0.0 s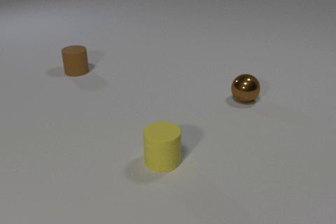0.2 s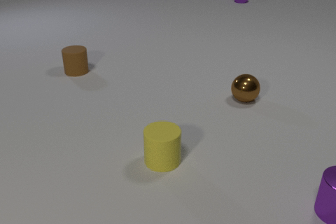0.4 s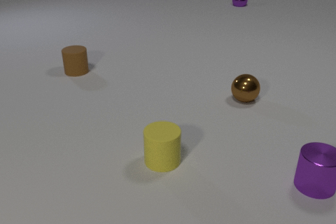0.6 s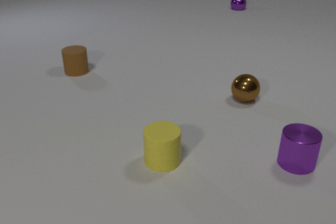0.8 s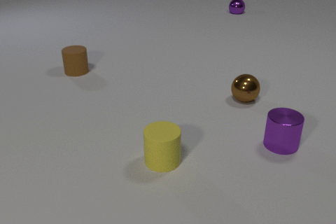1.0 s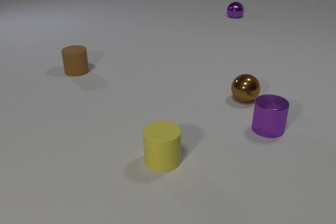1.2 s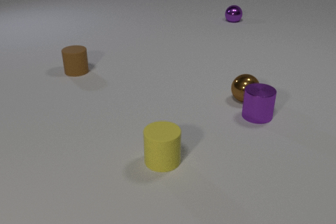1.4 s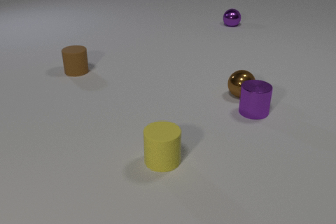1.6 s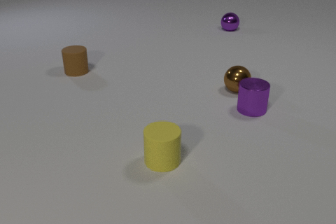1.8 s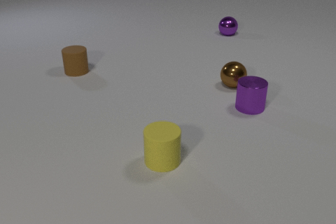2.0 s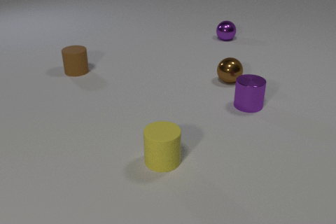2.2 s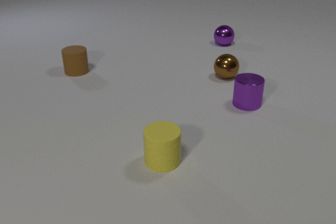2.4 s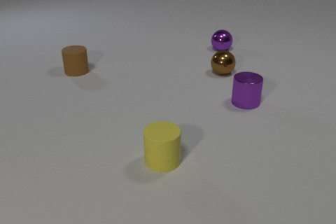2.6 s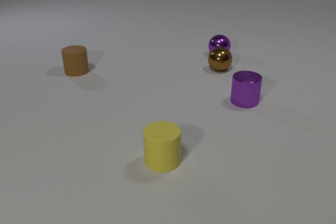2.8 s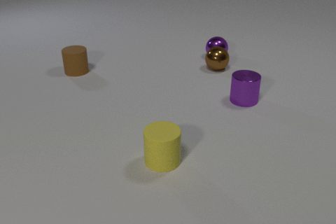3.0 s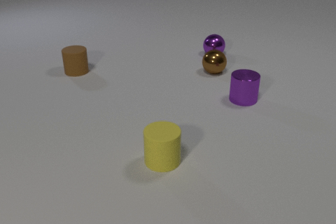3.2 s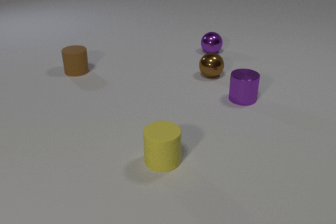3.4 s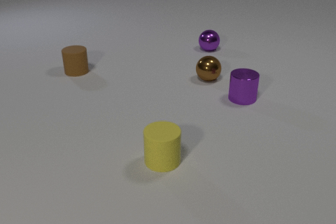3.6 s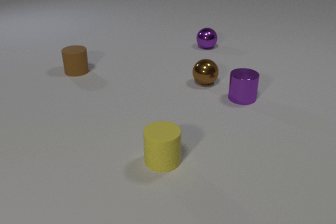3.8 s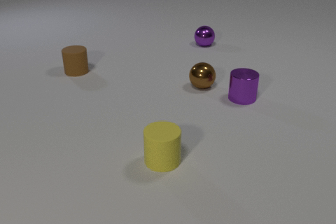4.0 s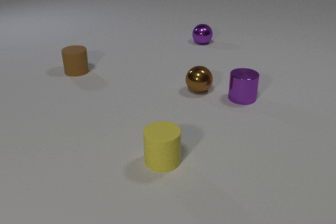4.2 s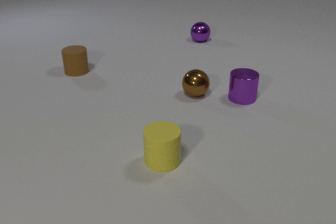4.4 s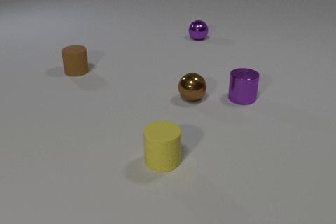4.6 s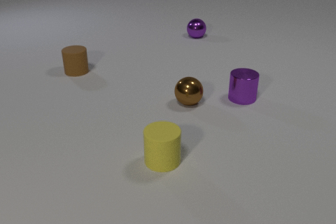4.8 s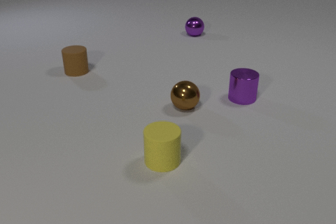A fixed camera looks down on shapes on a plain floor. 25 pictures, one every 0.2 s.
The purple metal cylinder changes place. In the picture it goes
away from the camera.
0.0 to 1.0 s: The purple metal cylinder comes in at the right edge, slides away from the camera and to the left. The purple metal sphere rolls toward the camera.
1.0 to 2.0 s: The purple metal cylinder slides away from the camera and to the left. The brown metal sphere rolls away from the camera and to the left. The purple metal sphere rolls toward the camera. The purple metal cylinder and the brown metal sphere collide.
2.0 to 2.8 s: The purple metal cylinder slides away from the camera. The brown metal sphere rolls away from the camera and to the left. The purple metal sphere rolls toward the camera. The brown metal sphere and the purple metal sphere collide.
2.8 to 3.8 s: The brown metal sphere rolls toward the camera. The purple metal sphere rolls away from the camera.
3.8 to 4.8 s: The brown metal sphere rolls toward the camera. The purple metal sphere rolls away from the camera.
What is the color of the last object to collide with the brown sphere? purple.
What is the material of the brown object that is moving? metal.
How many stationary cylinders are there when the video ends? 3.
